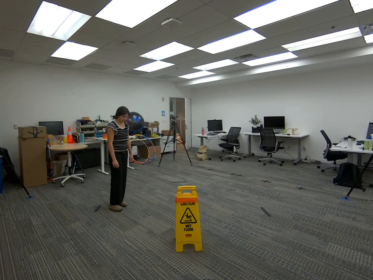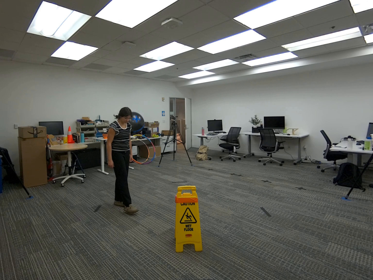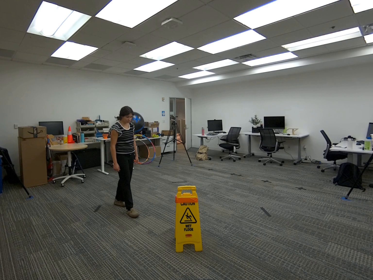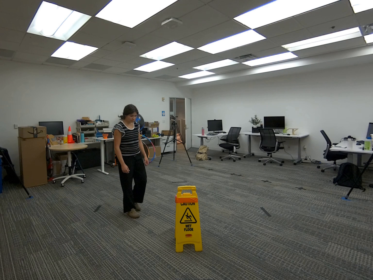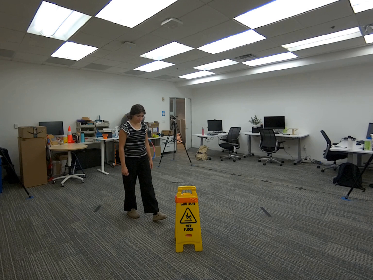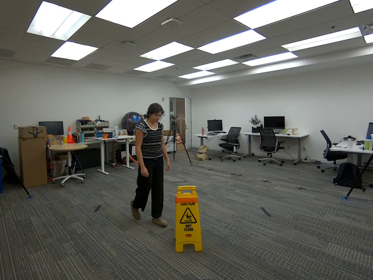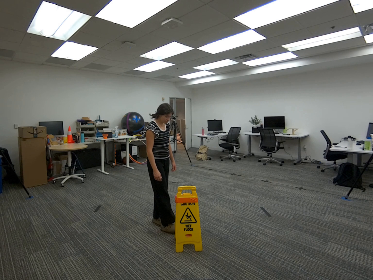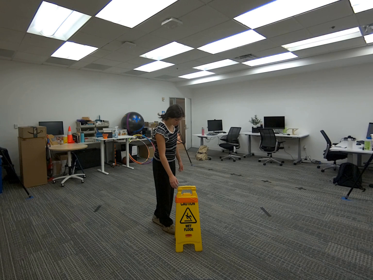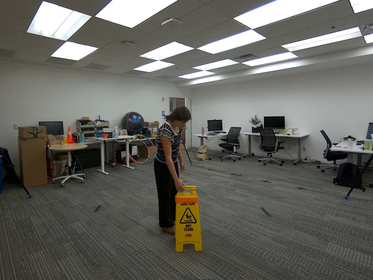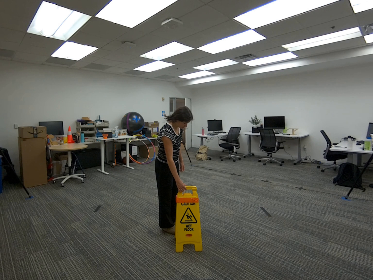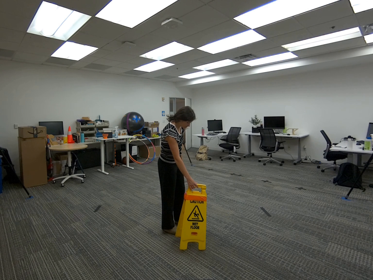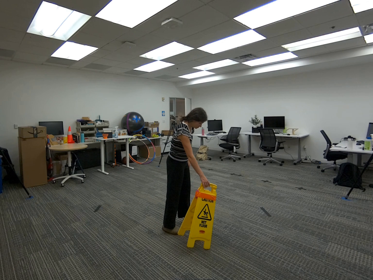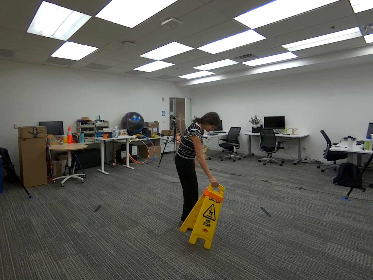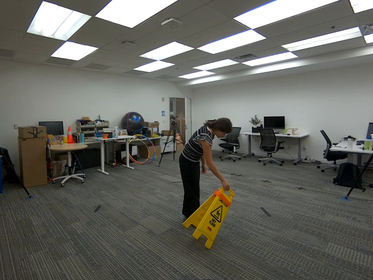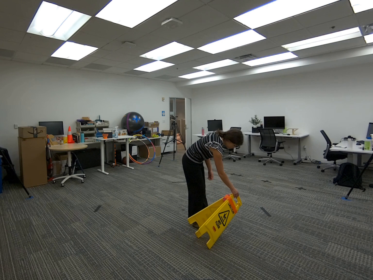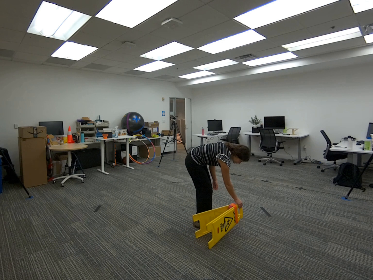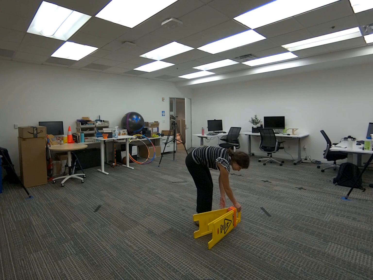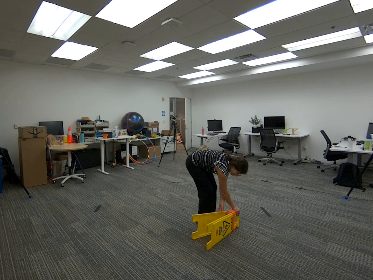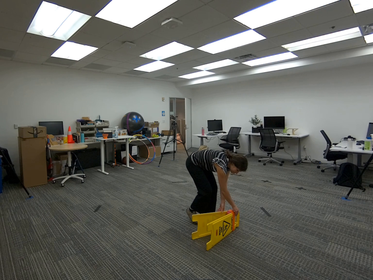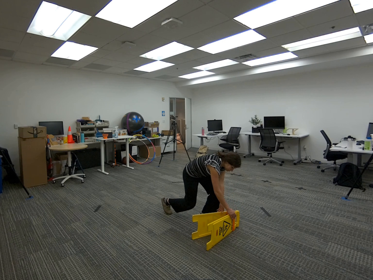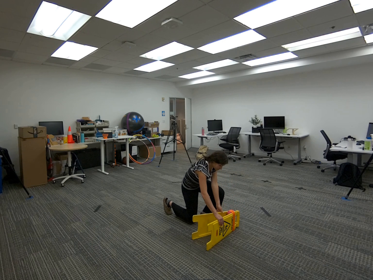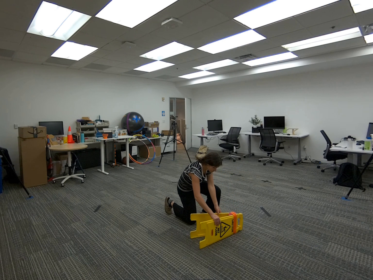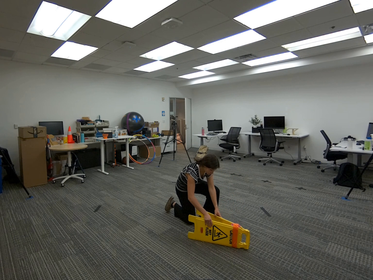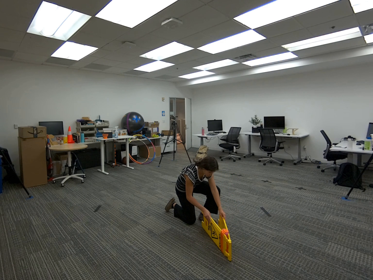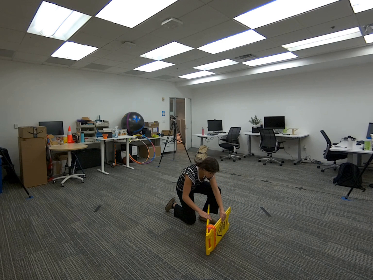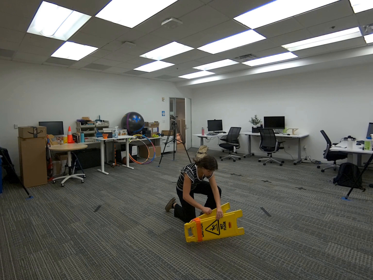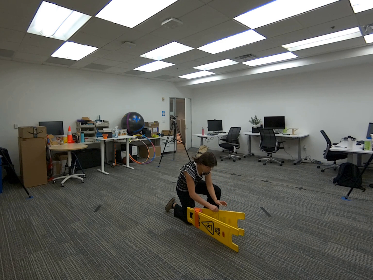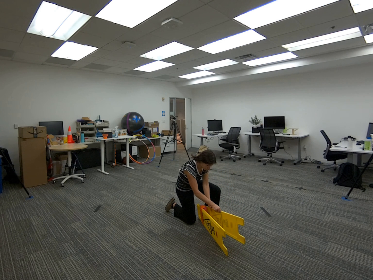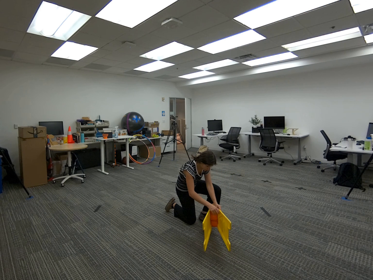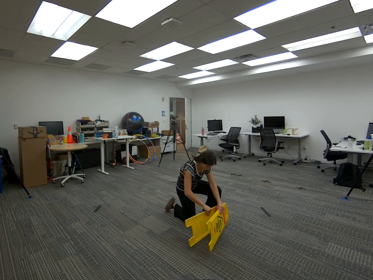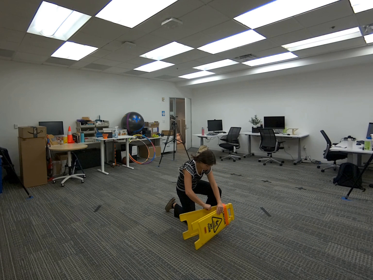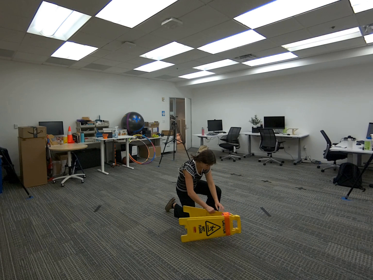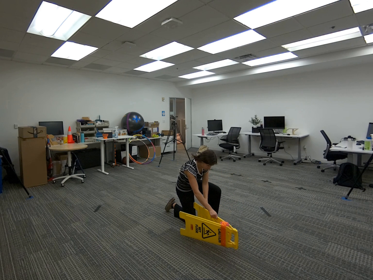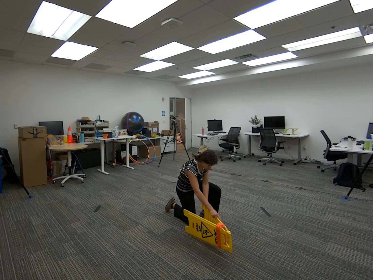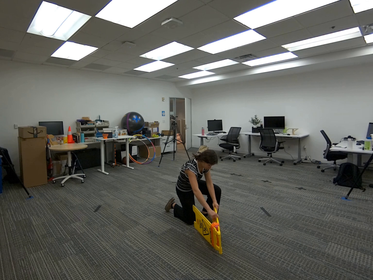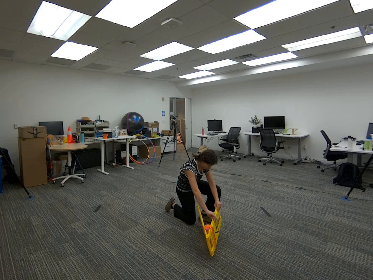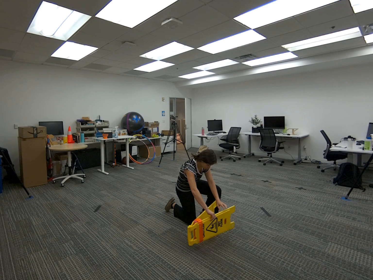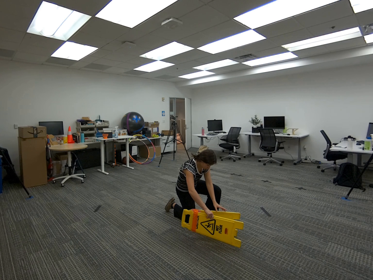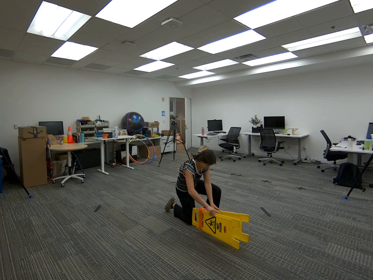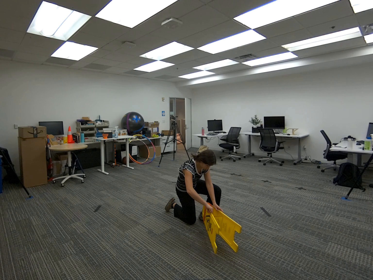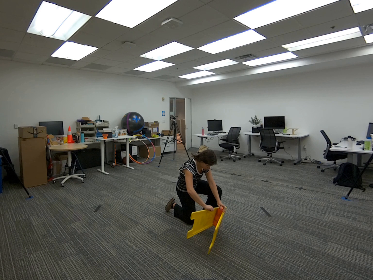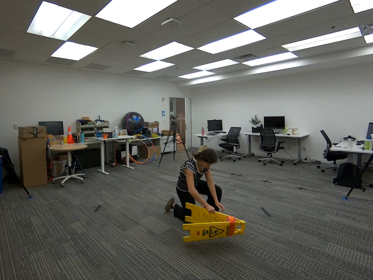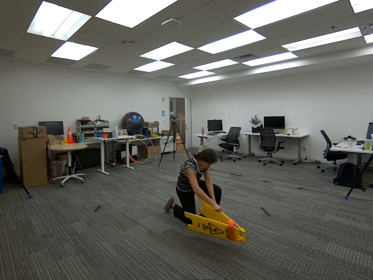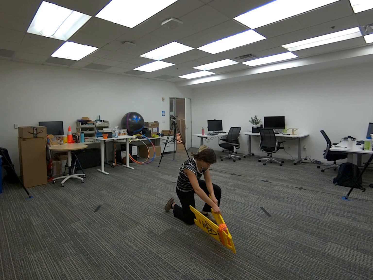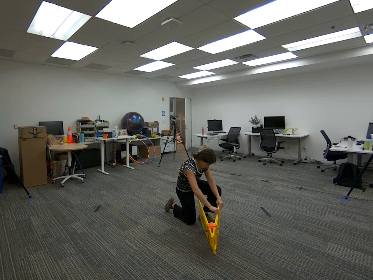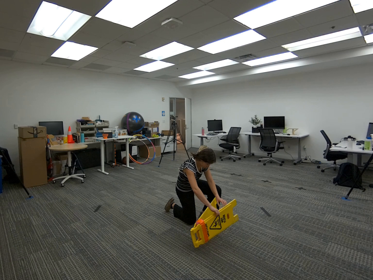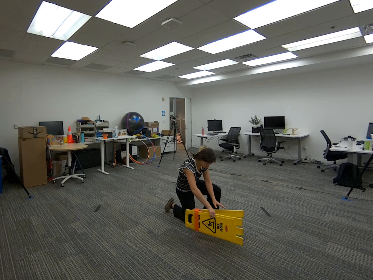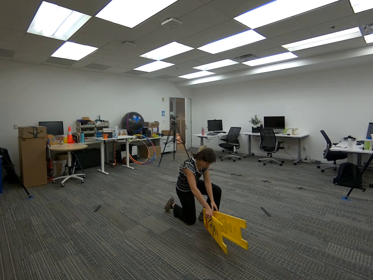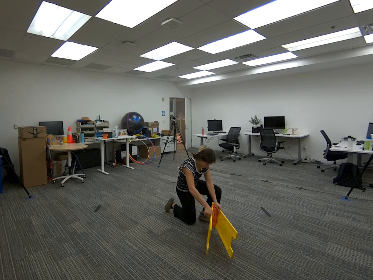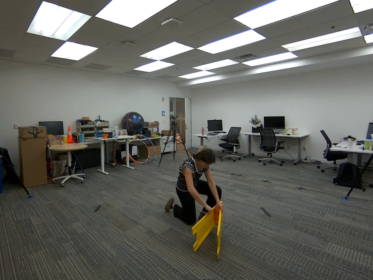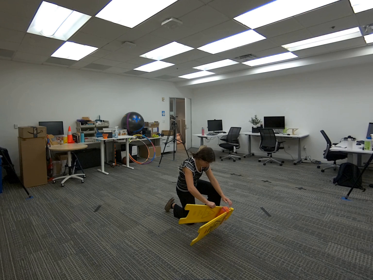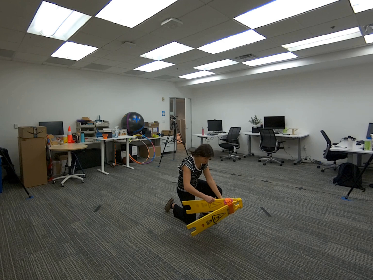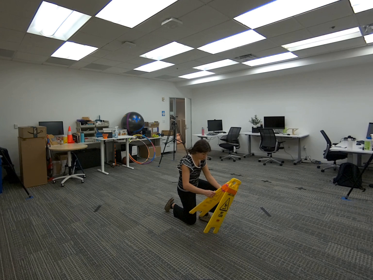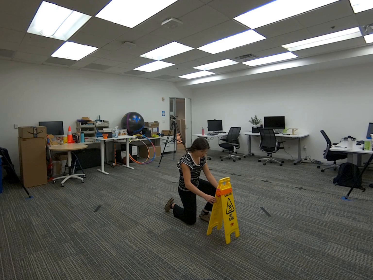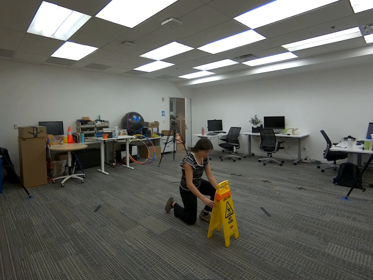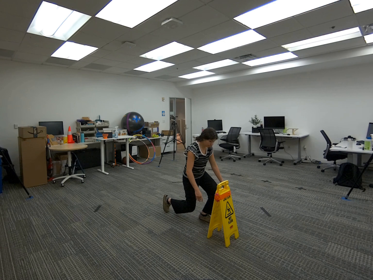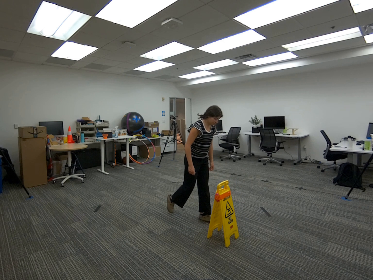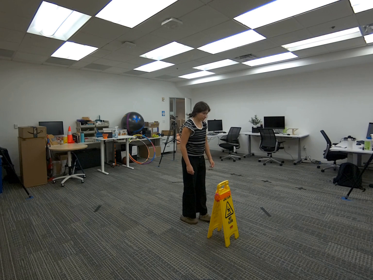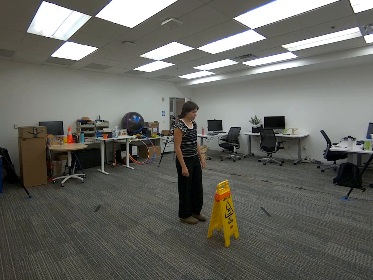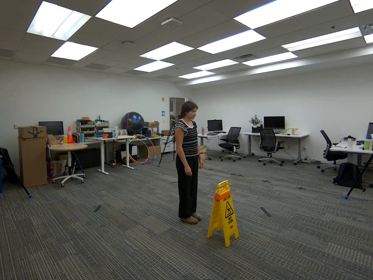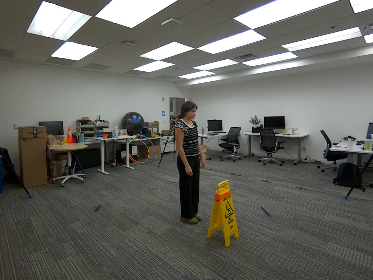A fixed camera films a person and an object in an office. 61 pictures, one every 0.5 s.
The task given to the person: Walk to the wet floor sign and use one hand to lower it to the ground. While holding the sign, begin rotating it, using your other hand for support as needed. Continue rotating the sign until finished, then place it back upright.
